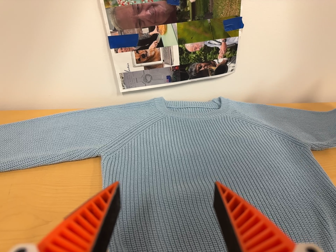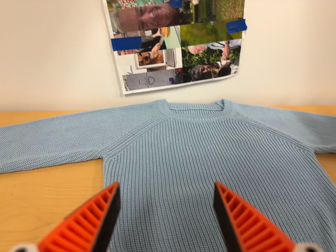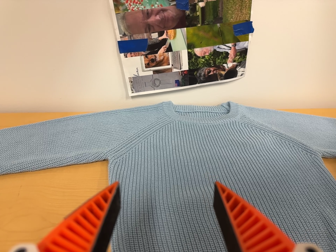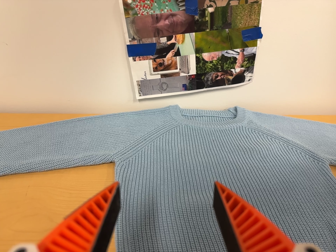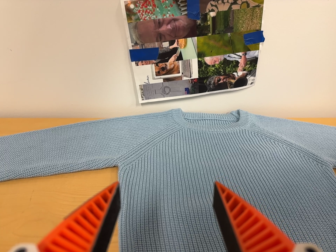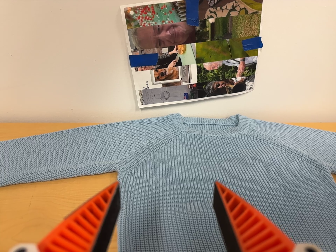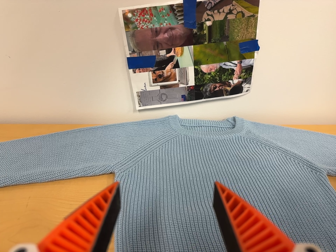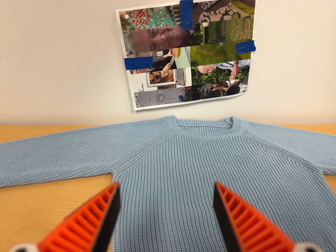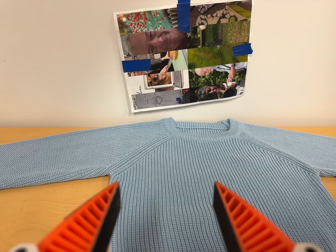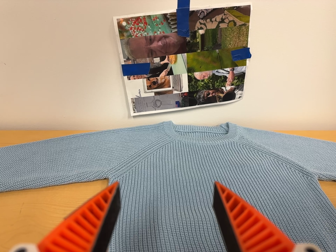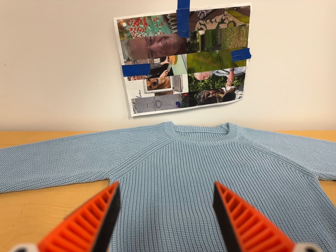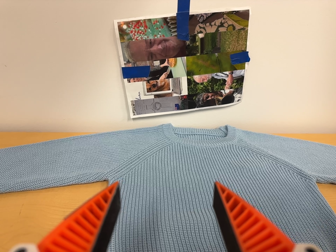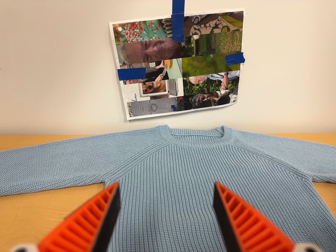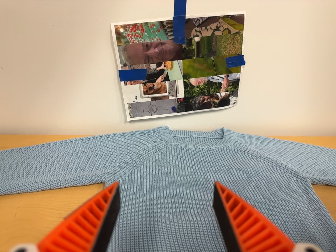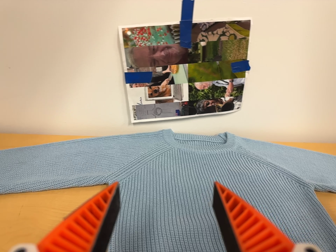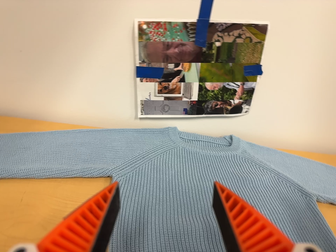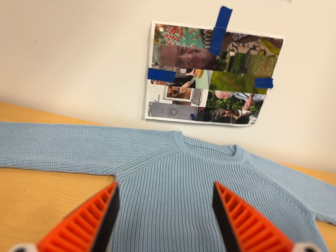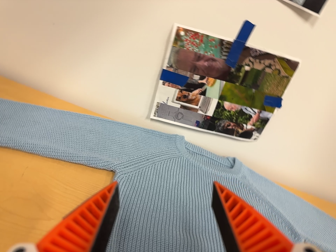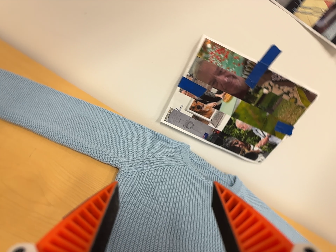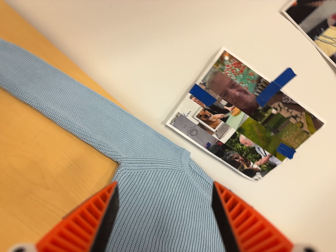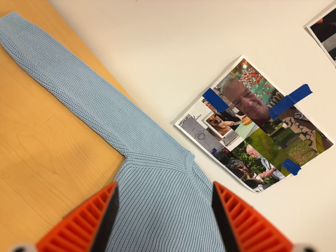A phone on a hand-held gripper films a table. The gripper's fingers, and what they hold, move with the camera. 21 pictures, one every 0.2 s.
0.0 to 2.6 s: The camera shifts only a little, or ends up much as it began.
2.6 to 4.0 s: The camera travels to its left, about 12 cm, so close, fixed things drift to the right. It rolls about its line of sight by about 50 degrees, and the scene rotates clockwise.
The film runs backward here.
